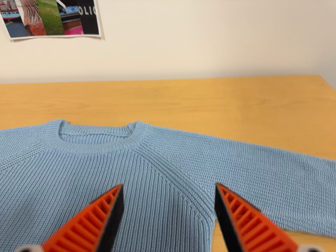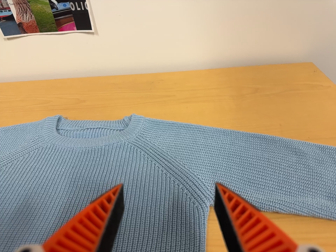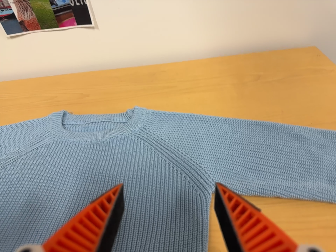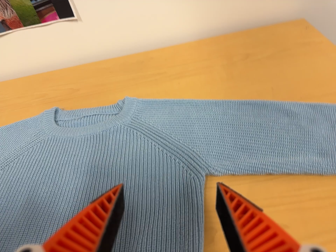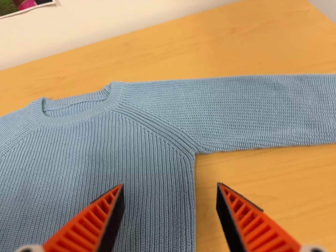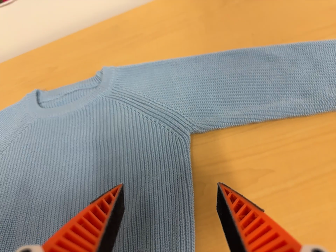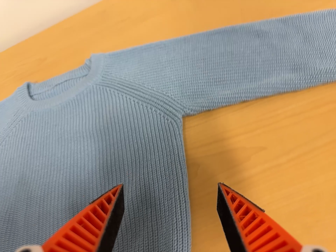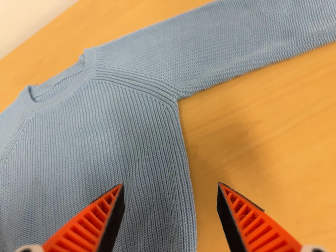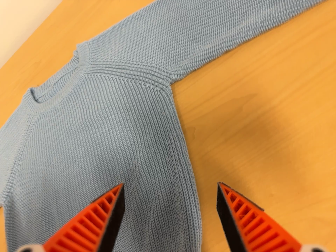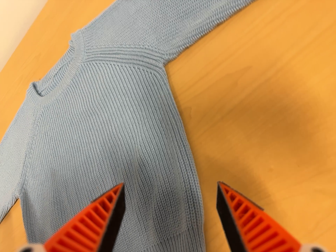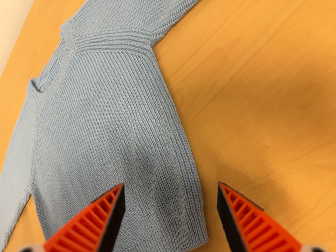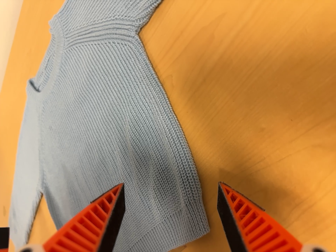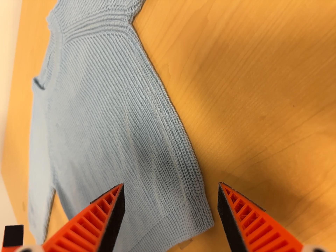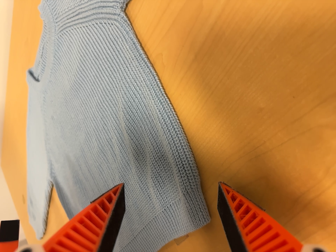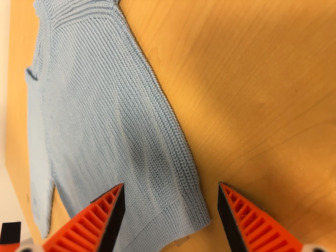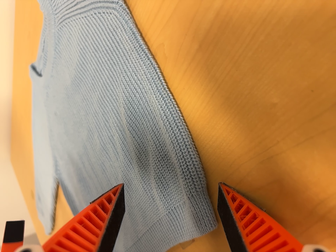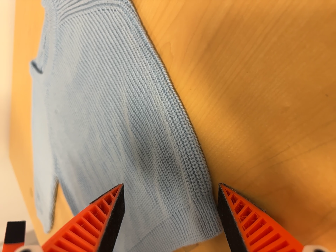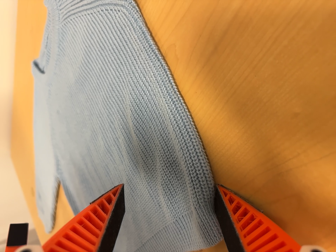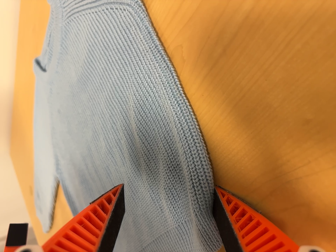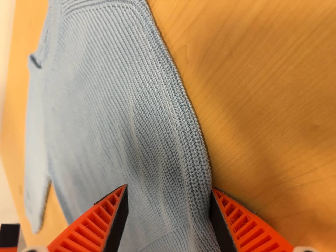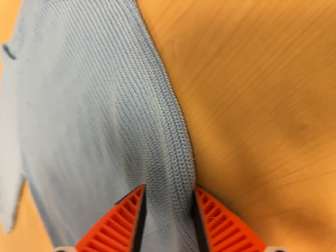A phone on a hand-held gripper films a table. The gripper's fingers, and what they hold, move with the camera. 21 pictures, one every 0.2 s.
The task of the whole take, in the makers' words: fold up.
0.0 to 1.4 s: The camera travels to its right, about 10 cm. Its aim tips toward the bottom of its view by about 25 degrees, and the scene shifts upward. It rolls about its line of sight by about 30 degrees, and the scene rotates counterclockwise.
1.4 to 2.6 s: The camera pans to its left by about 20 degrees. It travels to its right, about 14 cm. Its aim tips toward the bottom of its view by about 20 degrees, and the scene shifts upward. It rolls about its line of sight by about 25 degrees, and the scene rotates counterclockwise.
2.6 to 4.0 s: The camera travels forward, about 5 cm, so what stands in front looms larger.
The film runs forward here.
